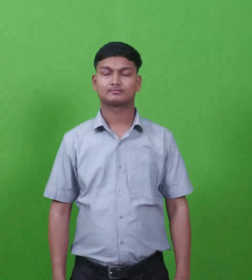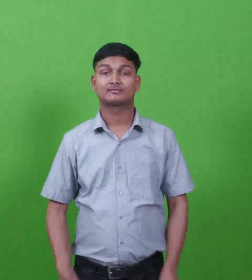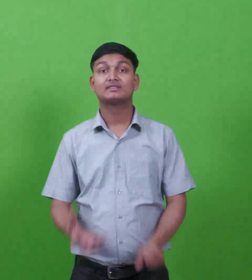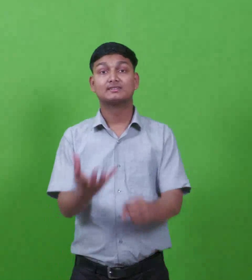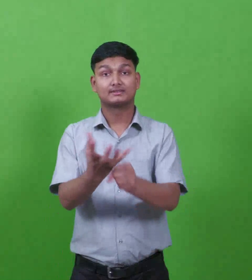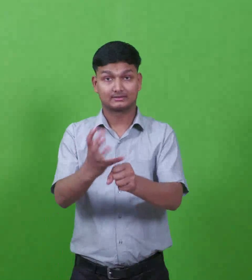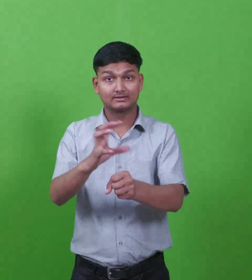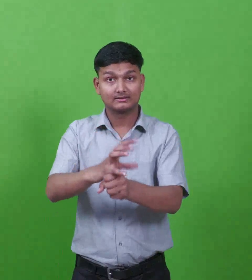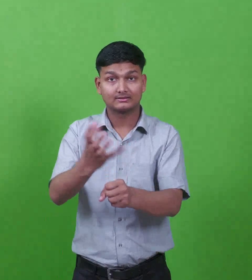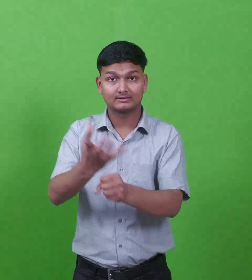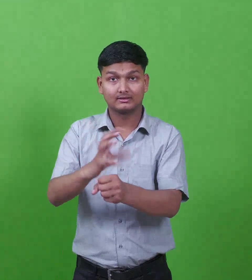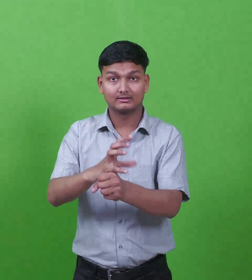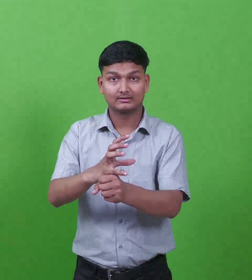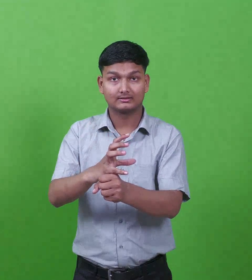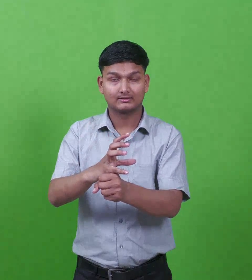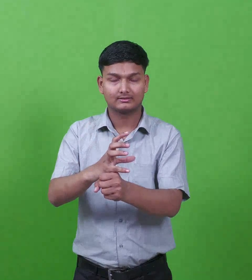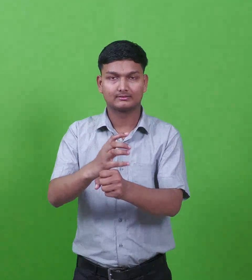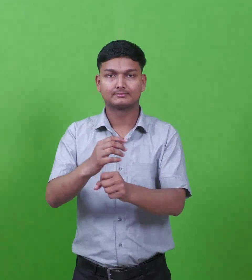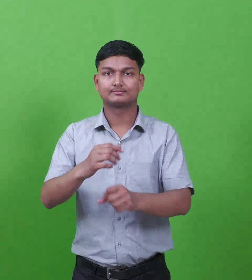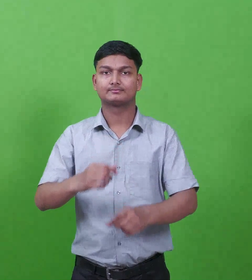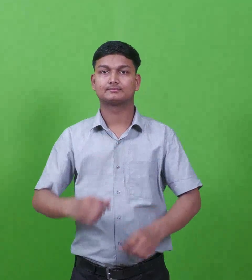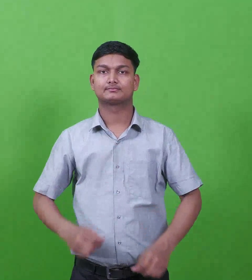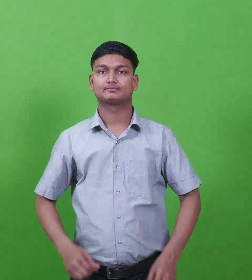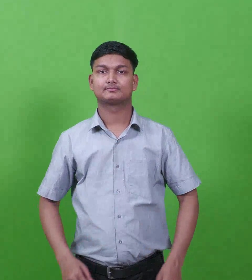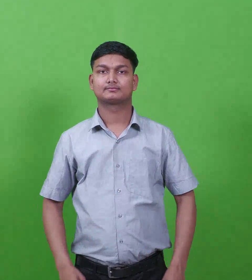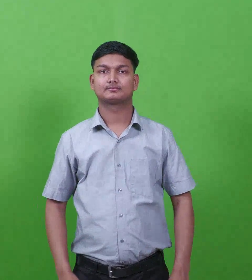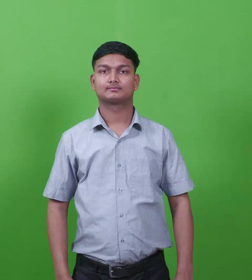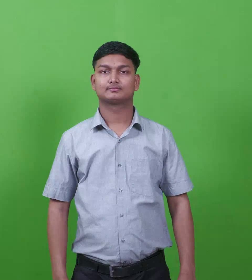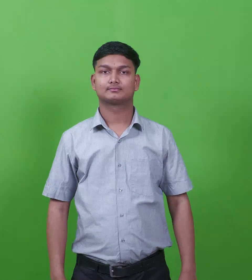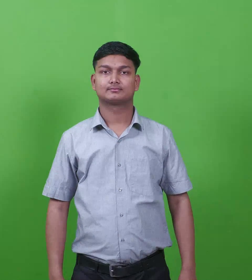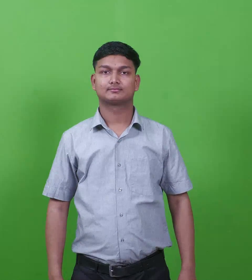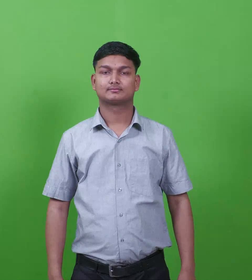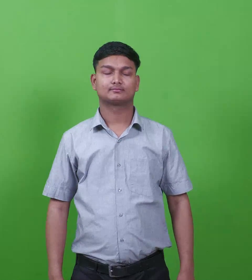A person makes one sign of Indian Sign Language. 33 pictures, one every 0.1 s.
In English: gilead
